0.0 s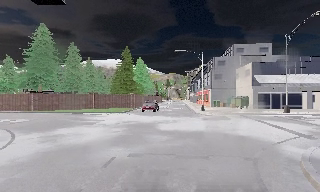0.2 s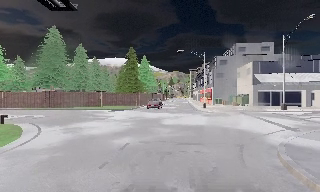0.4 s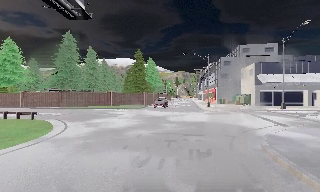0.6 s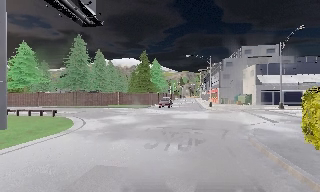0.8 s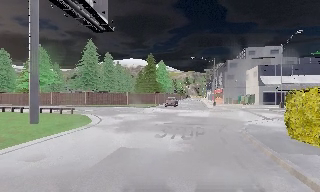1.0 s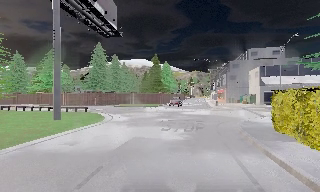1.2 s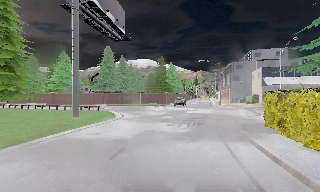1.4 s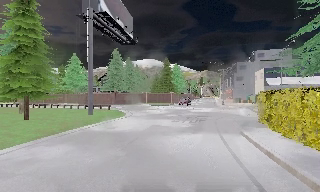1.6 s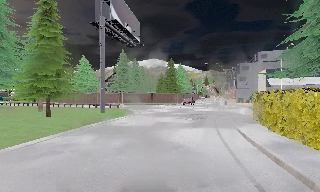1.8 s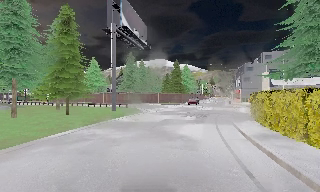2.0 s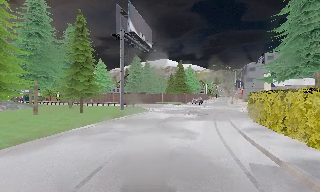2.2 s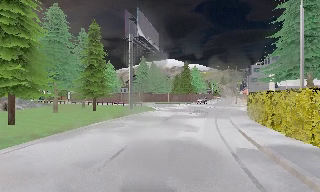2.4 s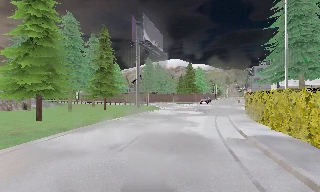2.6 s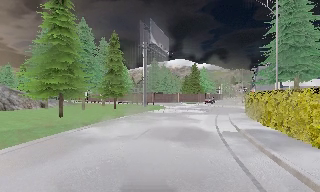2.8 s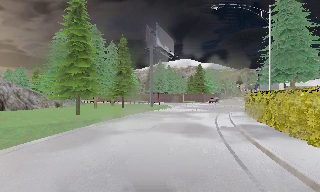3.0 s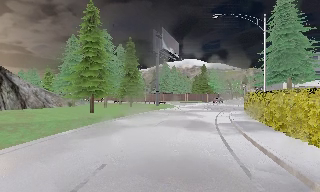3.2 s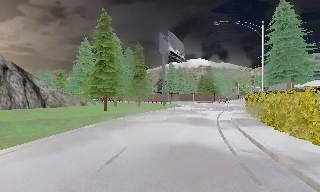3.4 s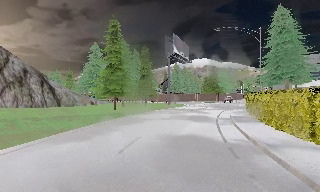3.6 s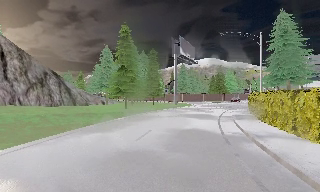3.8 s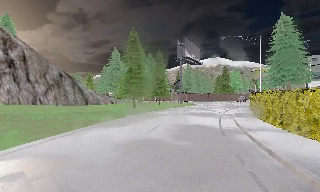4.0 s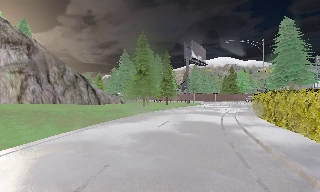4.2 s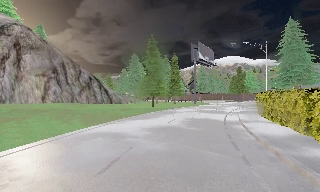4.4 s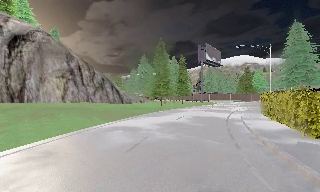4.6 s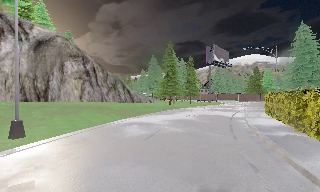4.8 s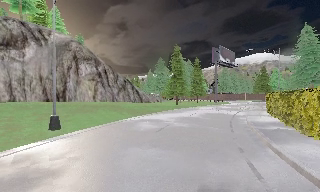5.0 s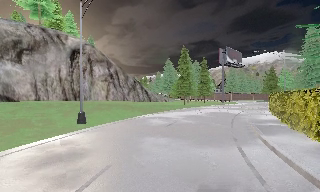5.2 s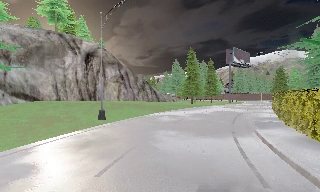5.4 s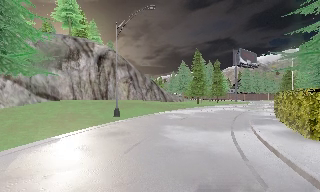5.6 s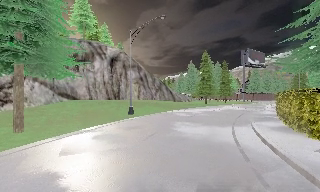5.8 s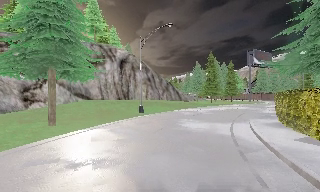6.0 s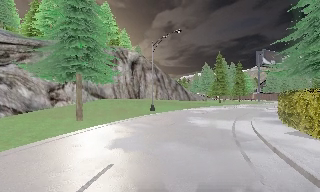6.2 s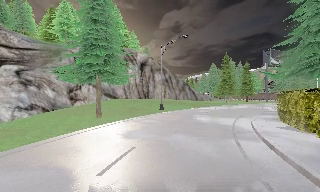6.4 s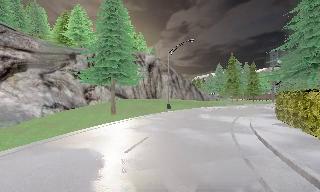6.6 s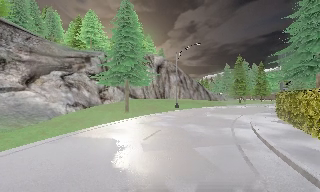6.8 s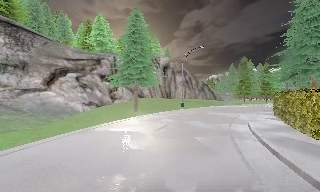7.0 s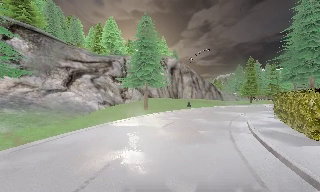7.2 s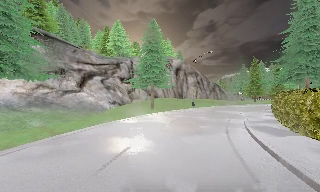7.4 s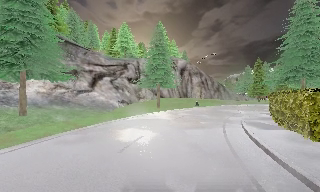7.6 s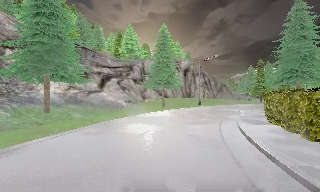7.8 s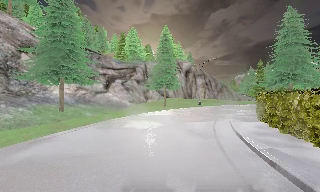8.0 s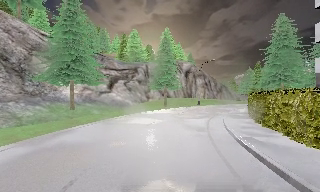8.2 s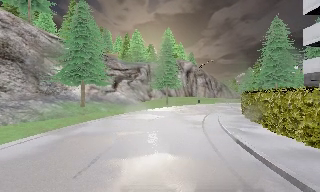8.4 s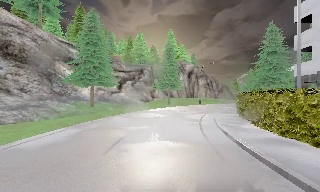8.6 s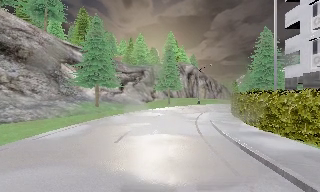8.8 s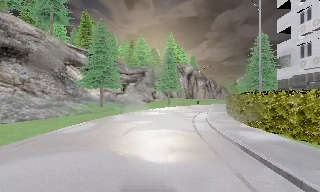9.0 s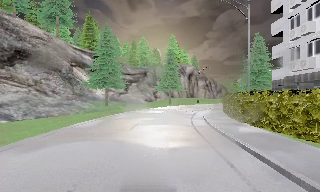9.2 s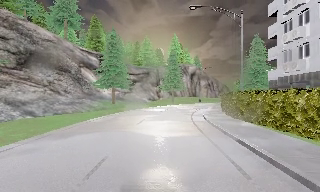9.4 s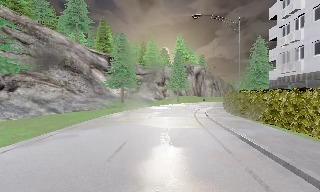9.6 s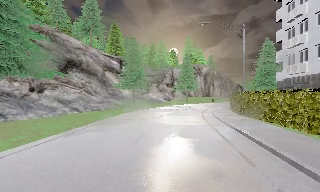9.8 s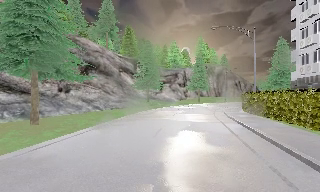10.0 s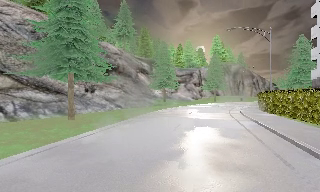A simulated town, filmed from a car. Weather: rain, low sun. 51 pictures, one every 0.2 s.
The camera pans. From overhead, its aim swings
counterclockwise.
The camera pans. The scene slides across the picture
to the right.
0.0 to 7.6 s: The camera swings to its left by about 80 degrees, and the scene slides to the right. It travels backward, about 50 m.
7.6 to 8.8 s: The camera travels backward, about 8 m, so what stands in front gets smaller.
8.8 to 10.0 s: The scene slides to the right, as the camera pans about 15 degrees to its left. It travels backward, about 8 m, so what stands in front gets smaller.
The film runs backward here.
